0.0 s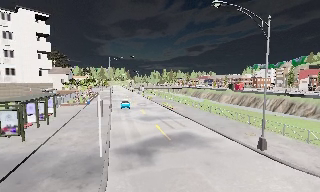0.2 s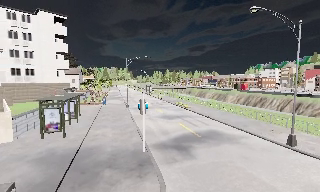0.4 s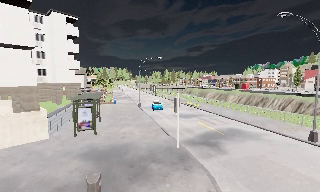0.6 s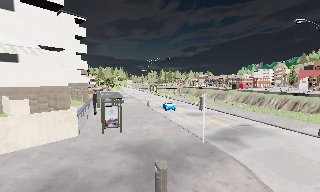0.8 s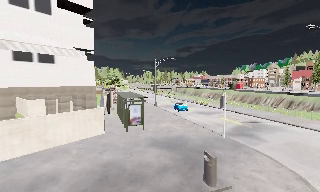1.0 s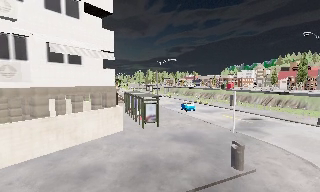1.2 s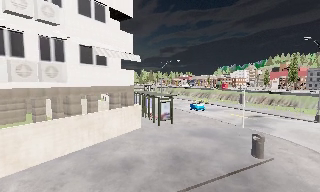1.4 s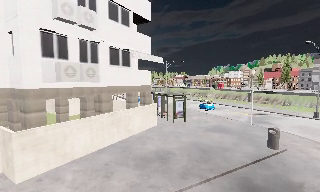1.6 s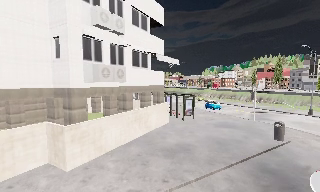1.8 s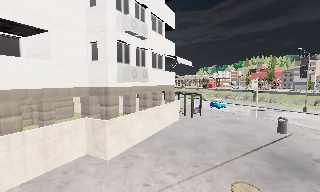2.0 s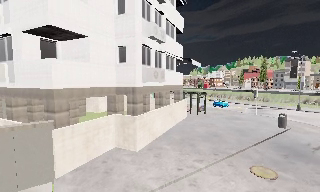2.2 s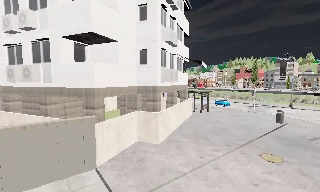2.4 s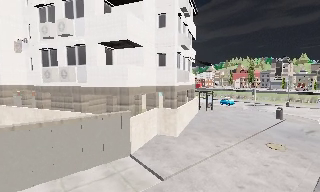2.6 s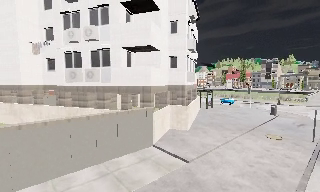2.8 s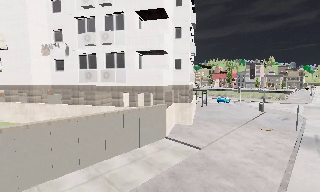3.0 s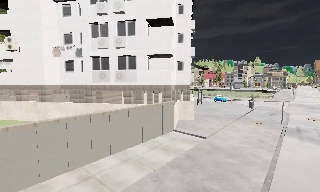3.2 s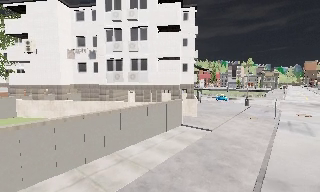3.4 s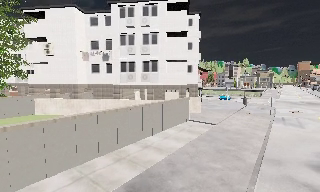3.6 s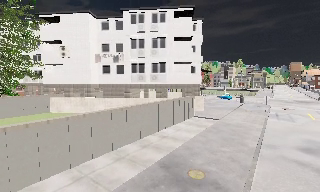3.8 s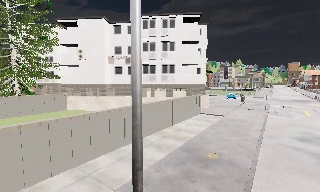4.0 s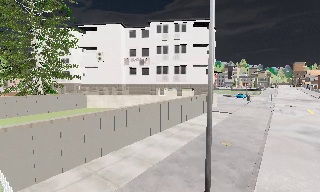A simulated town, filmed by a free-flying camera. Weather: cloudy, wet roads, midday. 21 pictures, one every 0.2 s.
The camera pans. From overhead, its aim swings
clockwise.
0.0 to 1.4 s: The camera pans to its right, which is clockwise from overhead, by about 10 degrees. It travels to its left, about 15 m, so close, fixed things drift to the right.
1.4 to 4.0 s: The camera pans to its right, which is clockwise from overhead, by about 25 degrees. It travels to its left and backward, about 25 m, so close, fixed things drift to the right.
The film runs forward here.
